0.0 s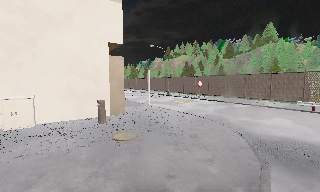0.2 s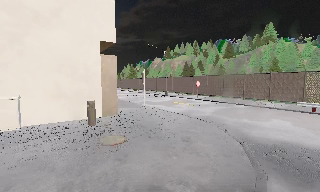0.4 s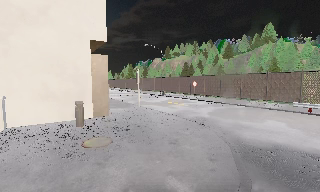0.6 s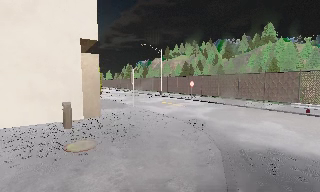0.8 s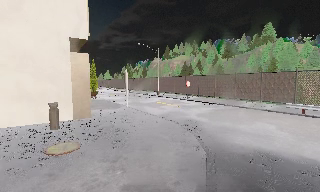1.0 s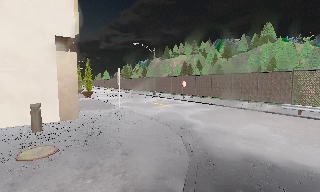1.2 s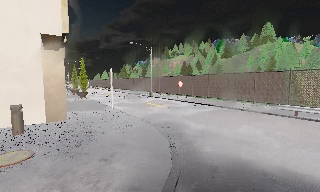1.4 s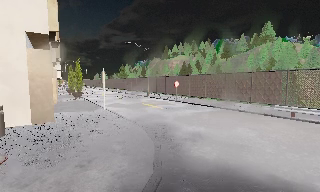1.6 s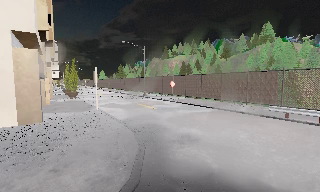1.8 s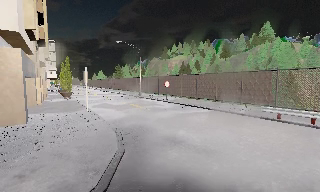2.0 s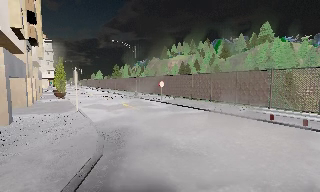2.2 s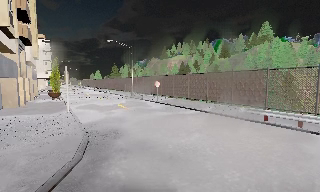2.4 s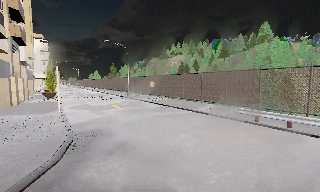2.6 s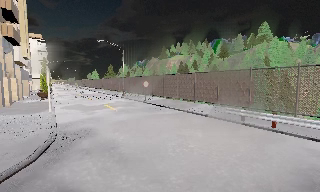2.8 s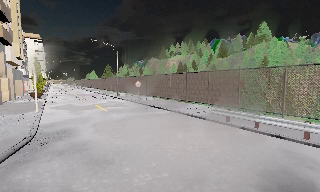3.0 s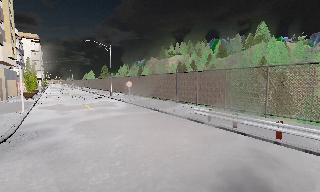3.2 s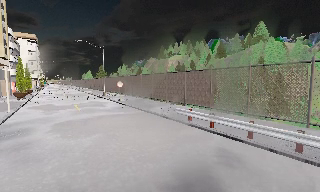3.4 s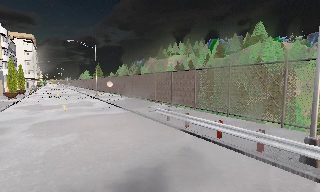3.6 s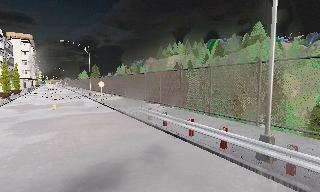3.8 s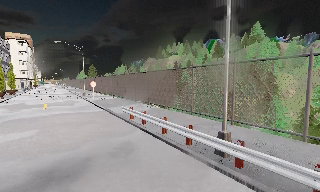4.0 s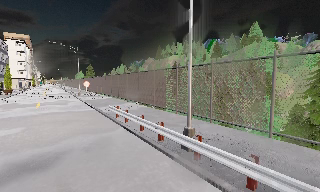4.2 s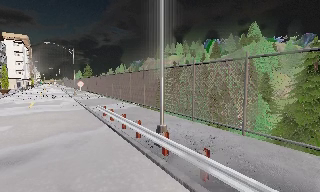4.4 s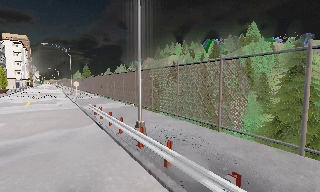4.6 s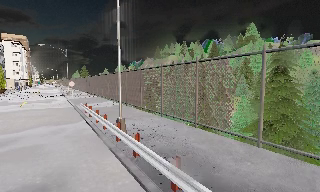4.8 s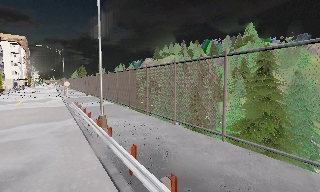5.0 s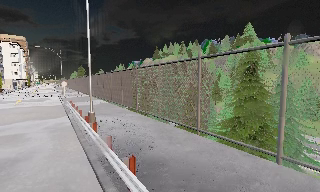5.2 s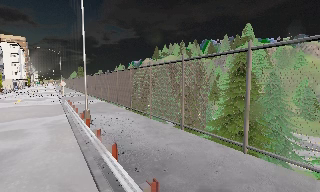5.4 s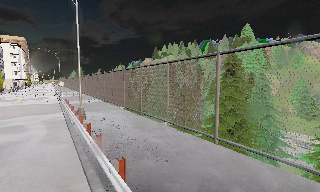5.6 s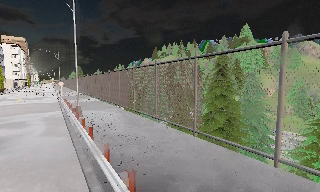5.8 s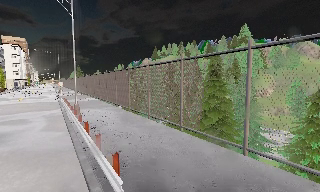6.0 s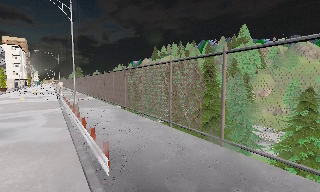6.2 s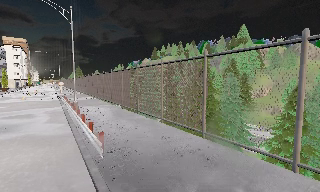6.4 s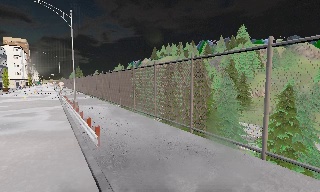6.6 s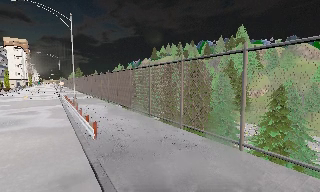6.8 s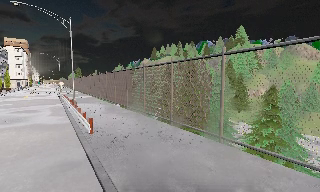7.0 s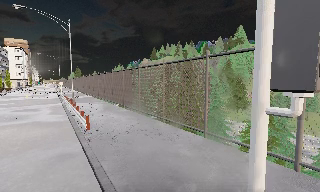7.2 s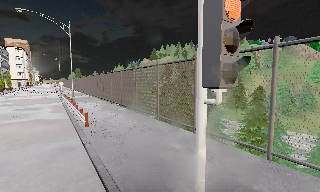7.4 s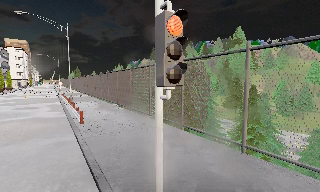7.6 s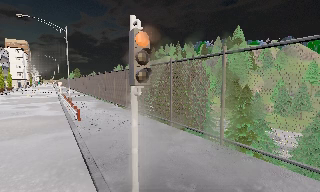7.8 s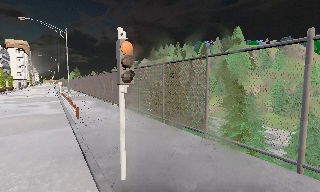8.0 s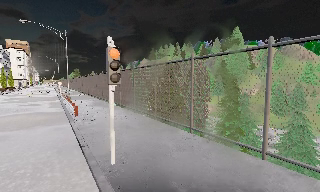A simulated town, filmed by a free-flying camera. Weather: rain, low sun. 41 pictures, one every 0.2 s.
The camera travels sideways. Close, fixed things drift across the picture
to the left.
0.0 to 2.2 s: The camera travels to its right and forward, about 6 m, so close, fixed things drift to the left.
2.2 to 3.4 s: The camera travels to its right, about 5 m, so close, fixed things drift to the left. It gains speed.
3.4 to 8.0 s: The camera travels to its right and backward, about 19 m, so close, fixed things drift to the left.
The film runs backward here.
